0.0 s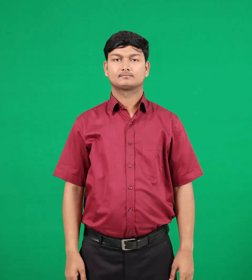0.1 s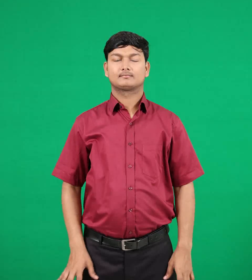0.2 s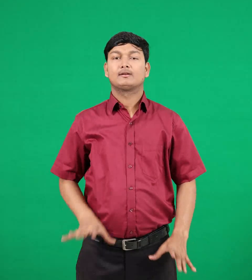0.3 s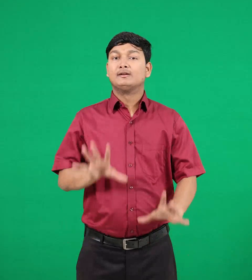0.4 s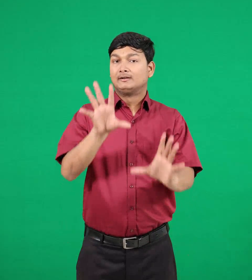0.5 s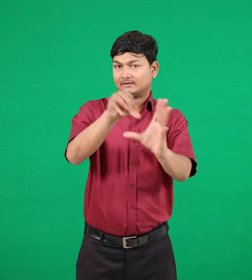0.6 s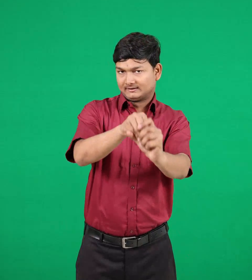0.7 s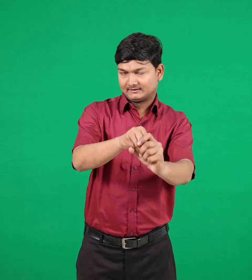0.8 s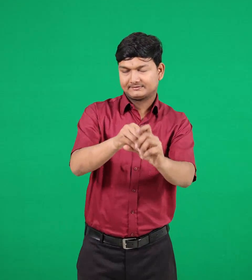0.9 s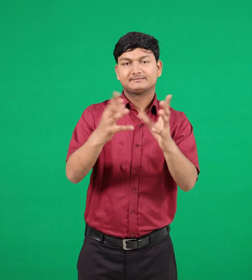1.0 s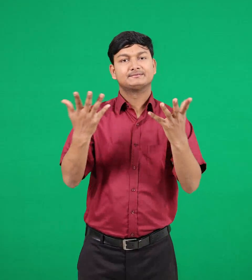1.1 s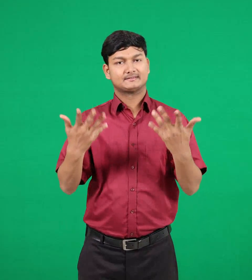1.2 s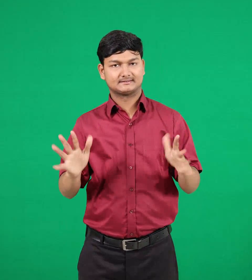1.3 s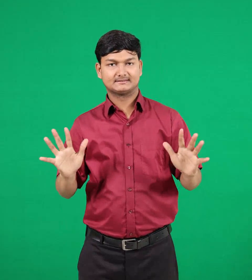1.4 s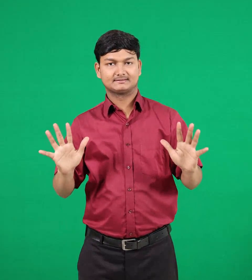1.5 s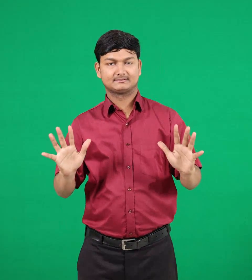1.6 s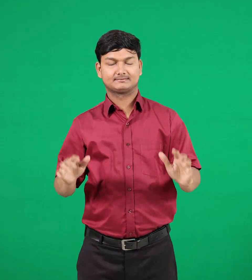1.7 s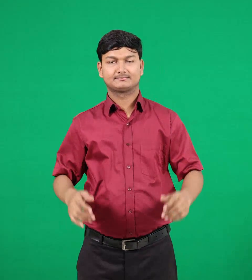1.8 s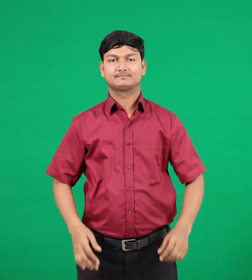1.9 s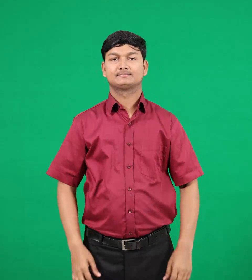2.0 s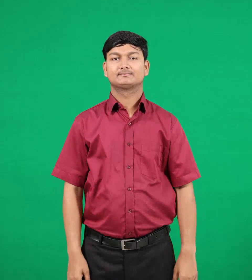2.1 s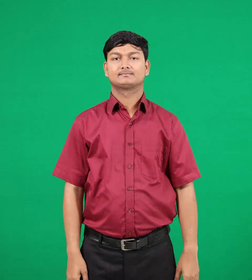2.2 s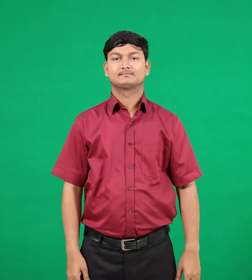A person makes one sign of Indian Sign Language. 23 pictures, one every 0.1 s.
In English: included
